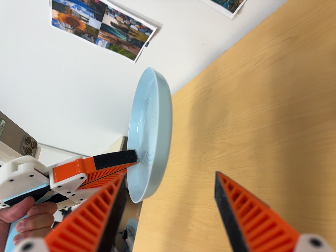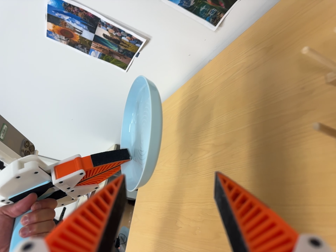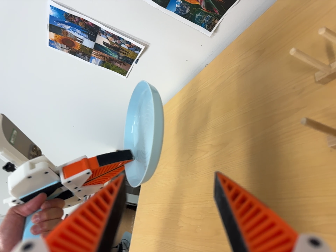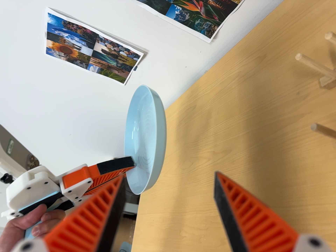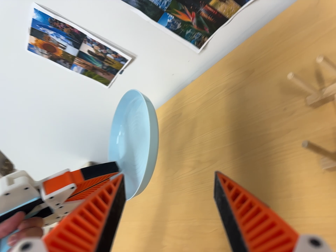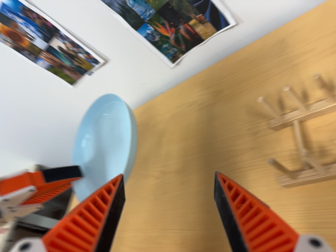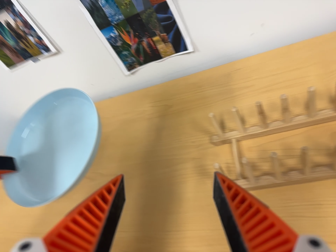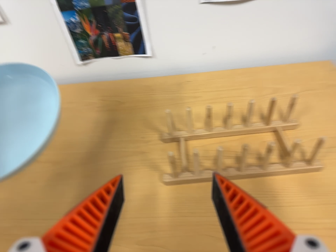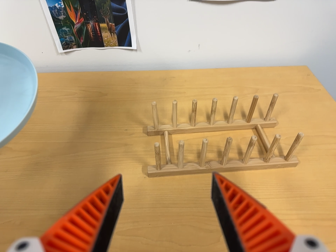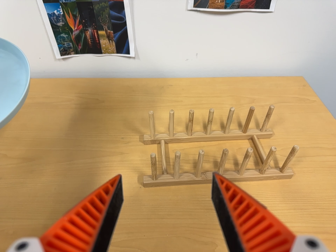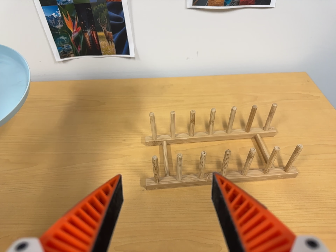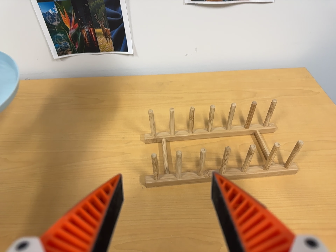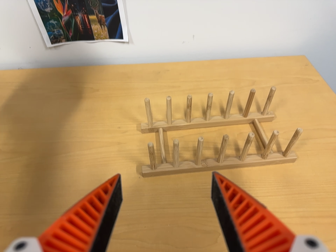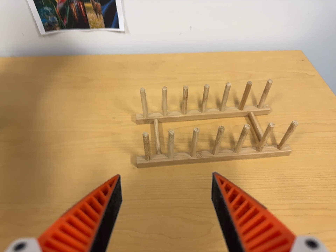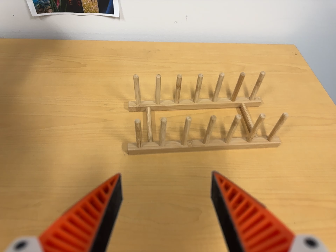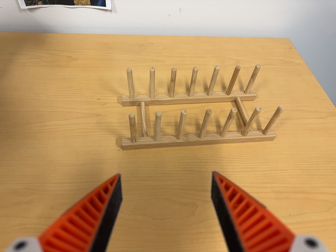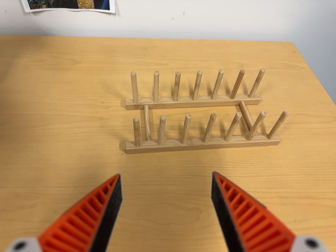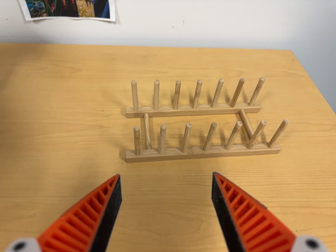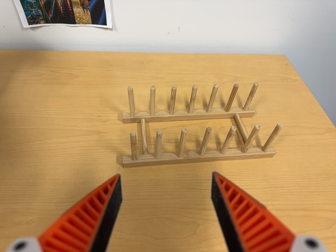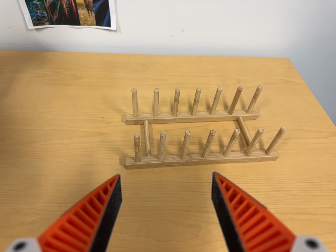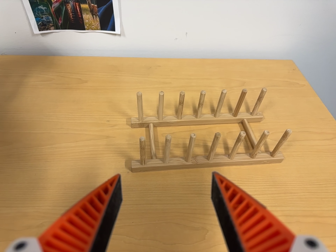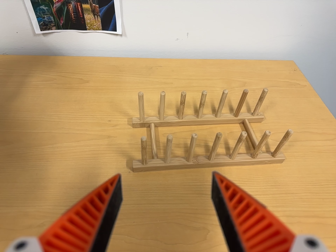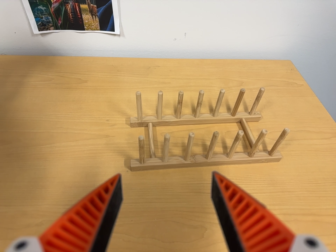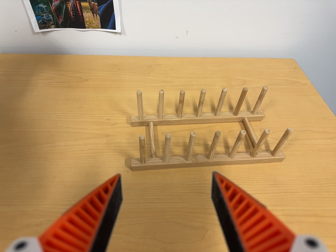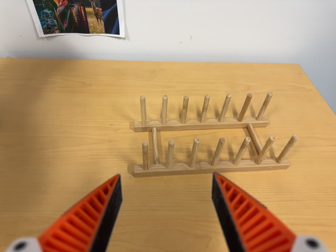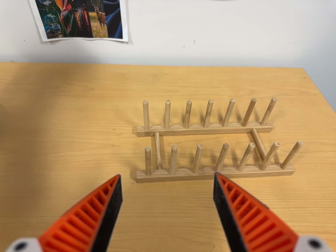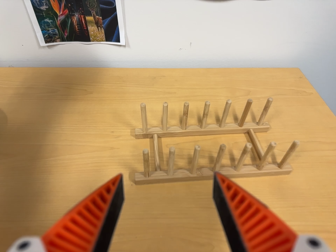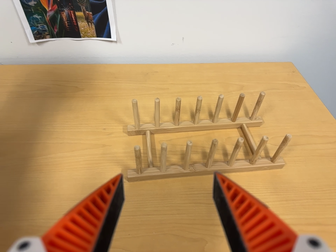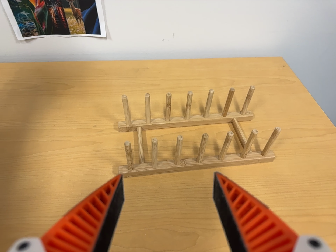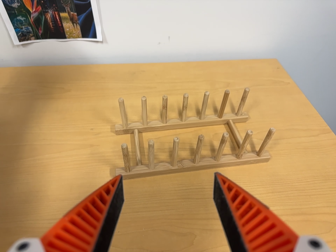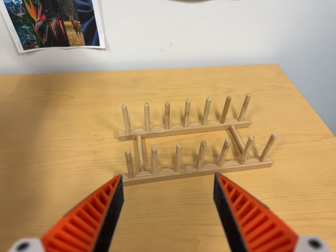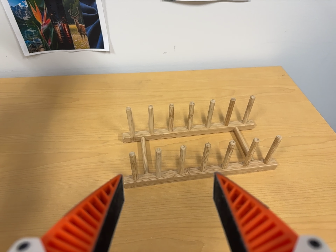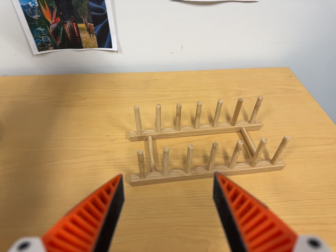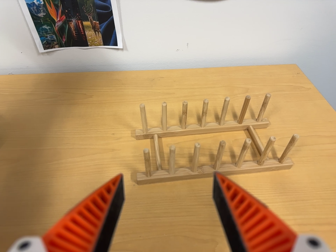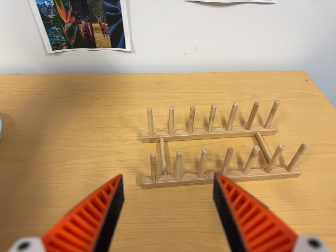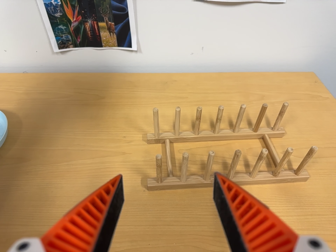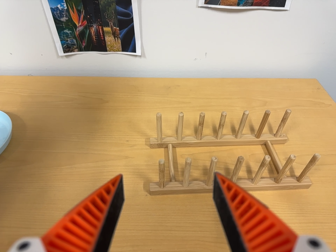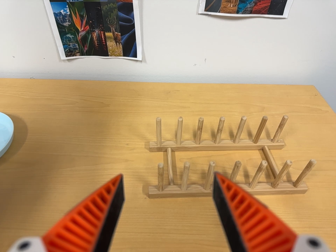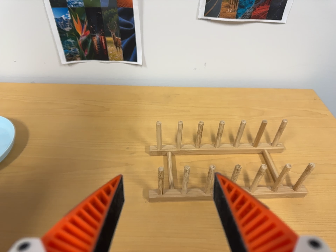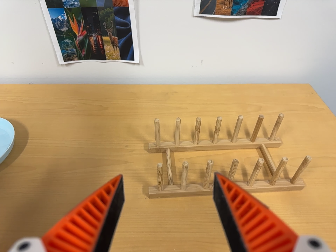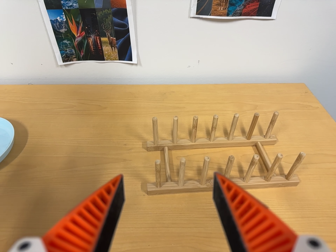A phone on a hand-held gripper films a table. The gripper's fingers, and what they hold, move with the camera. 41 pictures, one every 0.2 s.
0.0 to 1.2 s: The camera pans to its right by about 35 degrees. It travels to its left, backward and toward the bottom of its view, about 14 cm. Its aim tips toward the top of its view by about 15 degrees. It rolls about its line of sight by about 15 degrees, and the scene rotates clockwise.
1.2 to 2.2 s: The scene slides to the left, as the camera pans about 25 degrees to its right. It travels to its left and toward the bottom of its view, about 8 cm. It rolls about its line of sight by about 10 degrees, and the scene rotates clockwise.
2.2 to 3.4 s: The camera shifts only a little, or ends up much as it began.
3.4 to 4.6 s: The camera keeps its place and its aim.
4.6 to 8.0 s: The camera shifts only a little, or ends up much as it began.
The film runs backward here.
